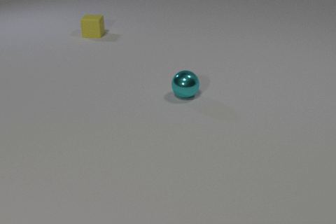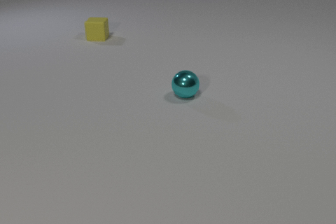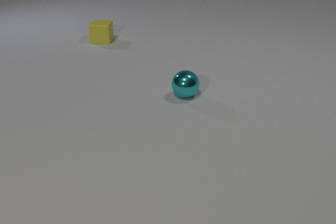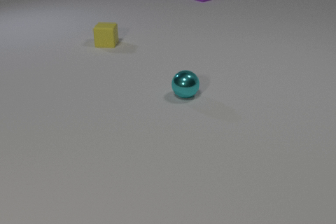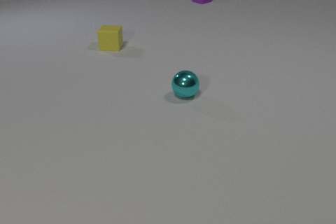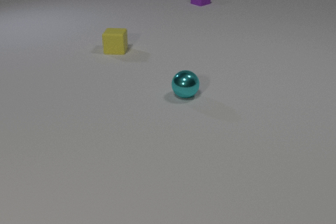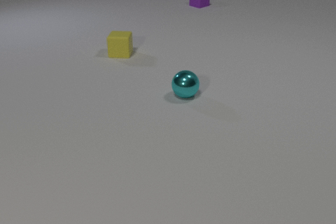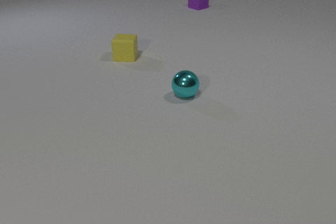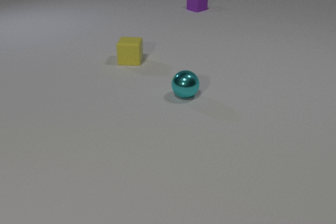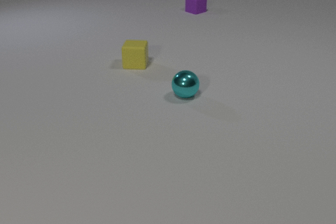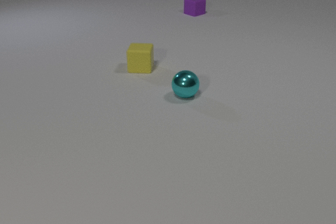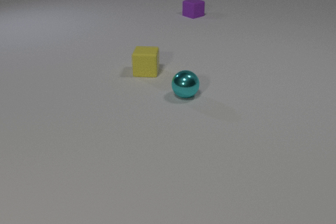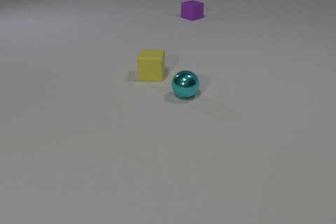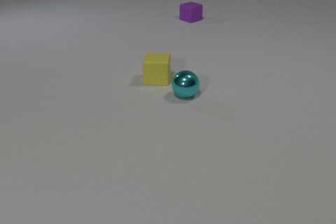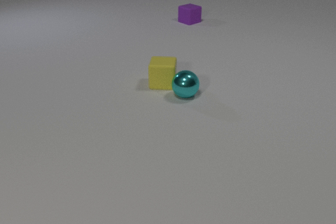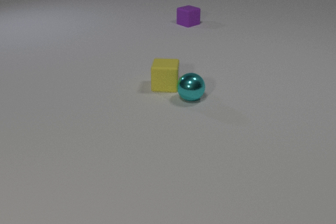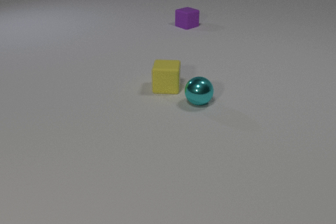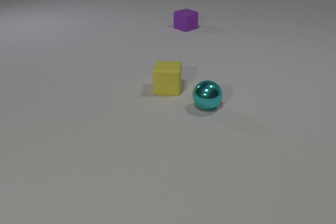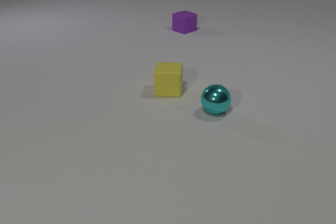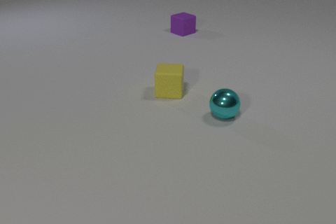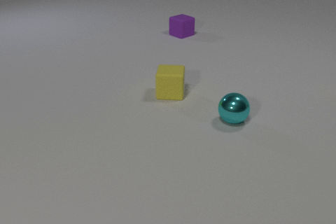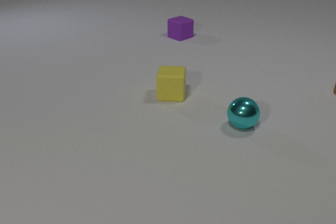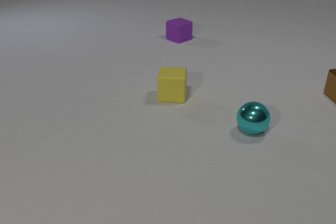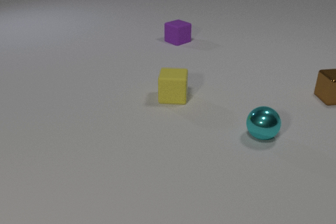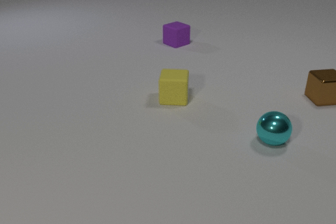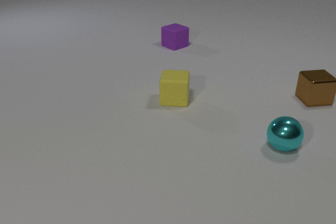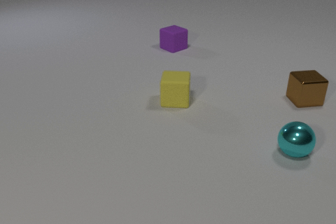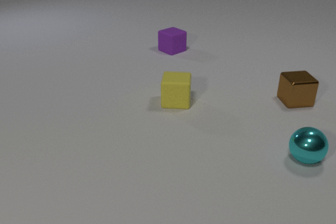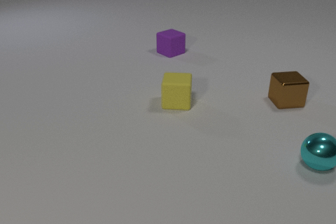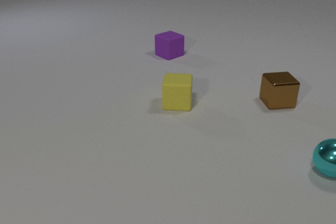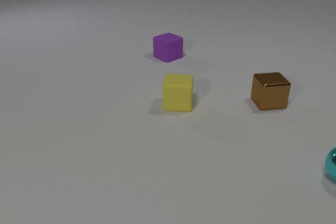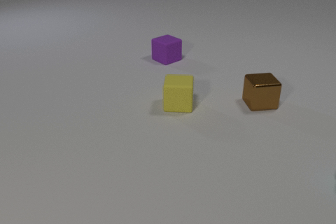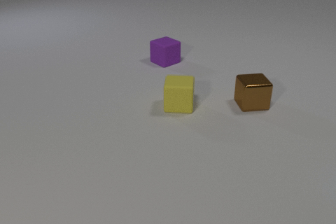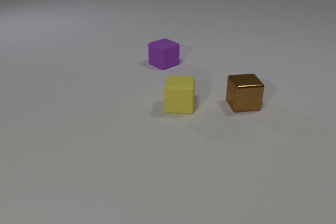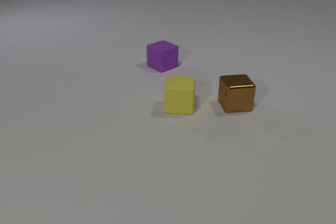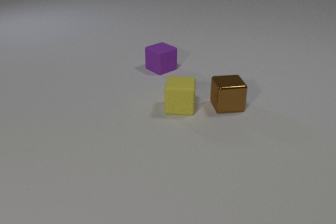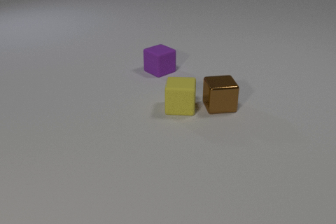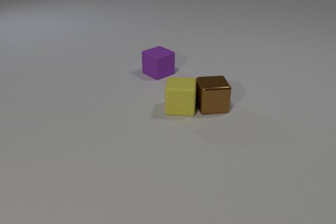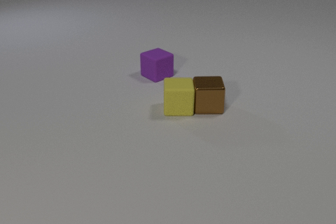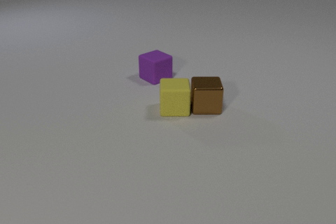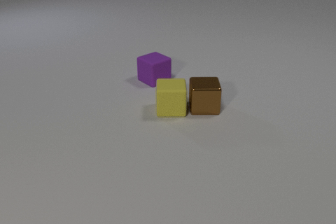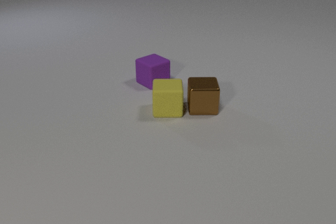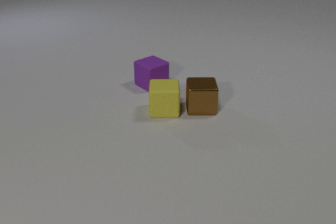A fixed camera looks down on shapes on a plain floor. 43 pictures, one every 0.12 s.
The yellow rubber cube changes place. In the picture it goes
toward the camera.
The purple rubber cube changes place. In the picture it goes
toward the camera.
0.00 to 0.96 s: The yellow rubber cube slides toward the camera and to the right. The purple rubber cube comes in at the top edge, slides toward the camera.
0.96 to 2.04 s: The yellow rubber cube slides toward the camera and to the right. The cyan metal sphere rolls toward the camera and to the right. The purple rubber cube slides toward the camera. The yellow rubber cube and the cyan metal sphere collide.
2.04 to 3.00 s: The yellow rubber cube slides toward the camera. The cyan metal sphere rolls to the right and toward the camera. The brown metal cube comes in at the right edge, slides to the left and toward the camera. The purple rubber cube slides toward the camera.
3.00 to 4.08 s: The yellow rubber cube slides toward the camera. The cyan metal sphere rolls to the right and toward the camera, leaves at the right edge. The brown metal cube slides to the left and toward the camera. The purple rubber cube slides toward the camera.
4.08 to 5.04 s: The yellow rubber cube slides to the left and toward the camera. The brown metal cube slides to the left. The purple rubber cube slides toward the camera. The yellow rubber cube and the brown metal cube collide.
How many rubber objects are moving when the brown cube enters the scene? 2.
How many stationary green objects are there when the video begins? 0.
What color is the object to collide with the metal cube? yellow.
